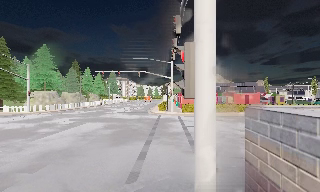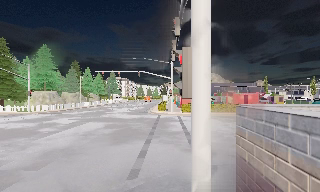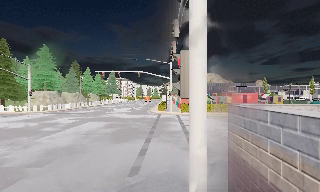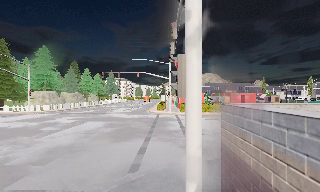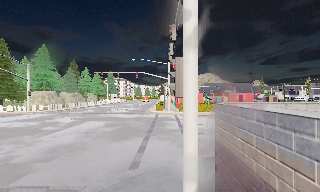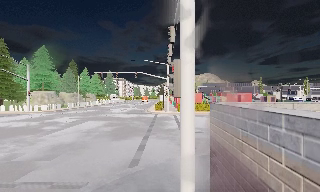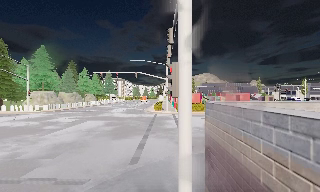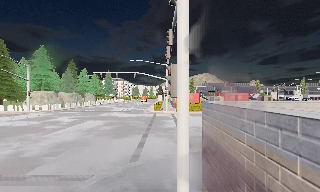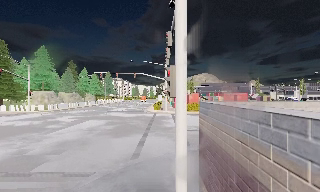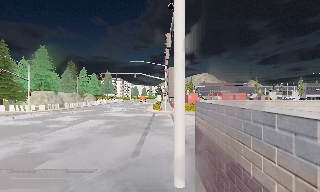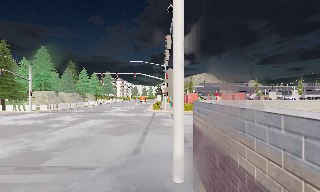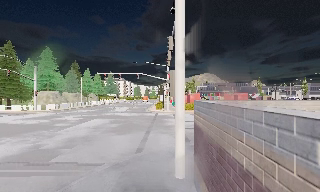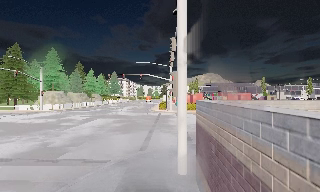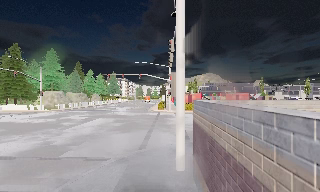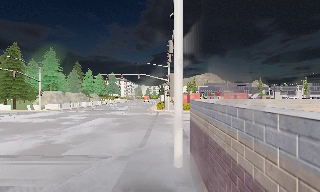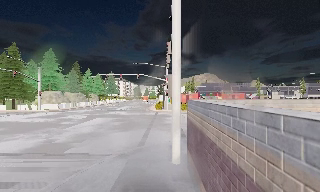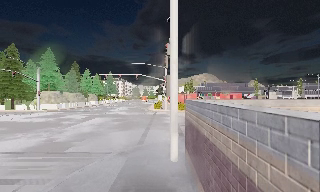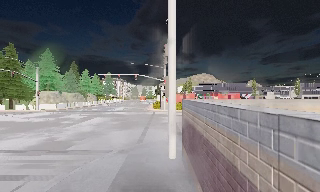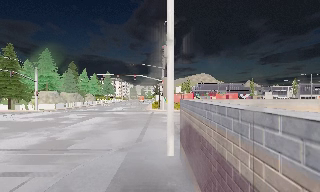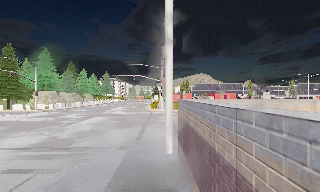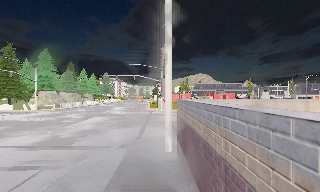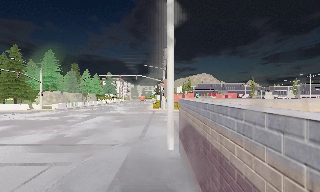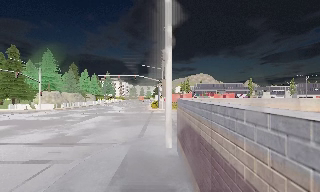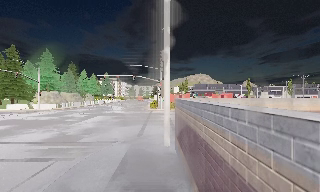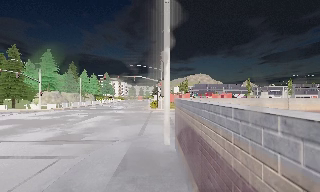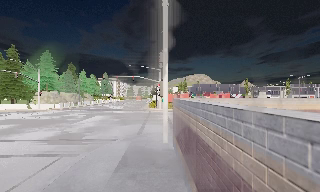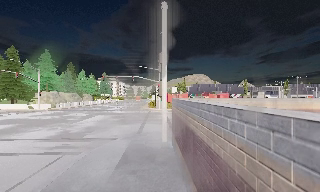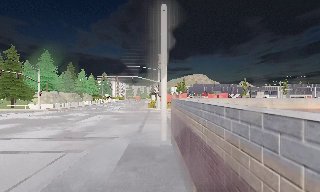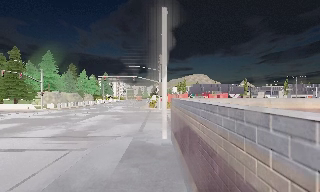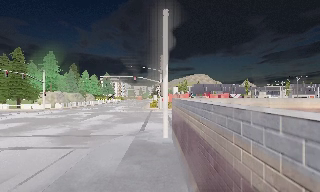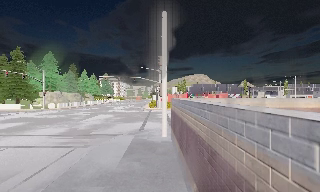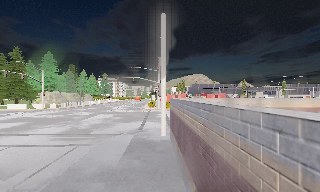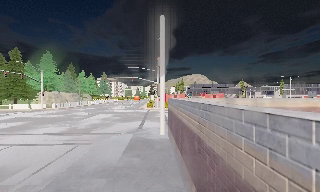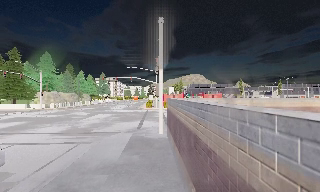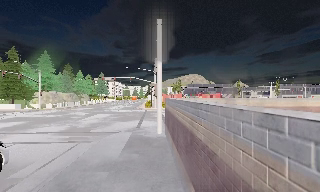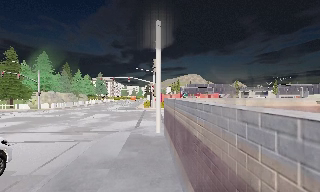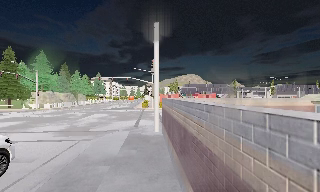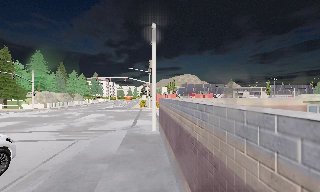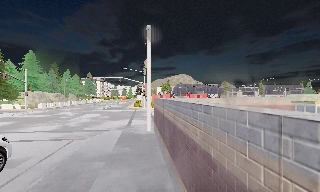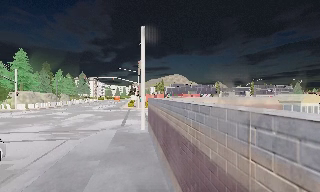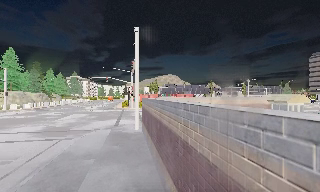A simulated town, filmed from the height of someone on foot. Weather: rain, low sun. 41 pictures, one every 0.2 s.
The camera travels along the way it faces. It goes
backward.
0.0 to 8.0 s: The camera swings to its right by about 15 degrees, and the scene slides to the left. It travels backward, about 10 m, so what stands in front gets smaller.
The film runs backward here.
